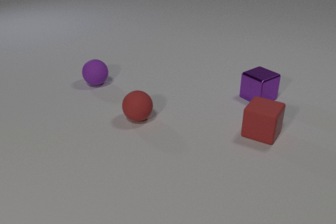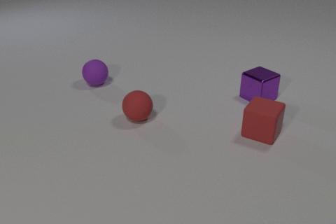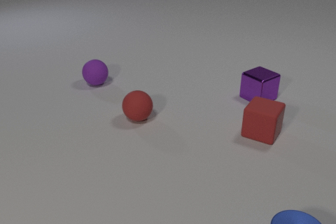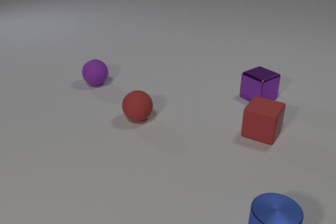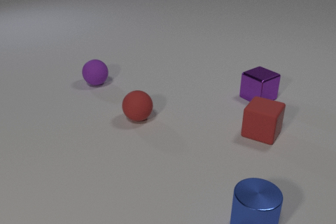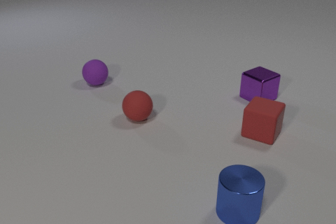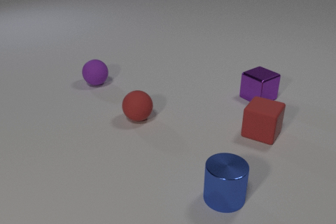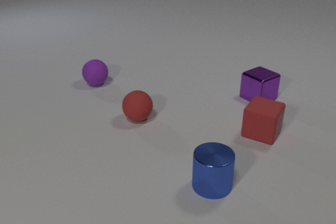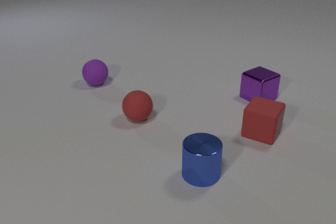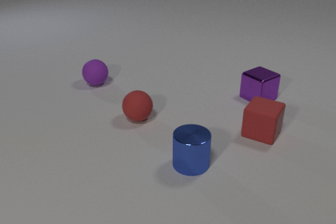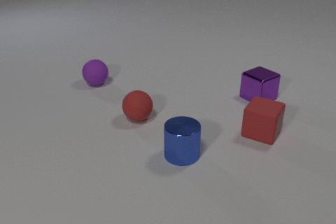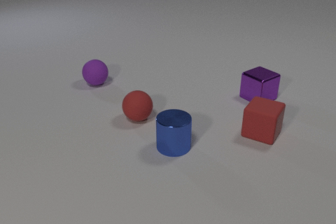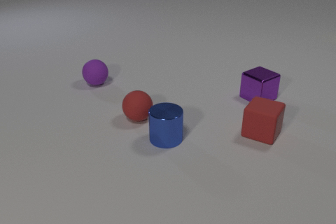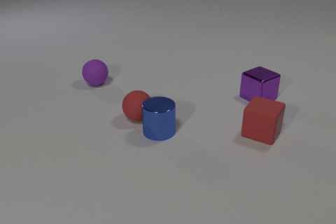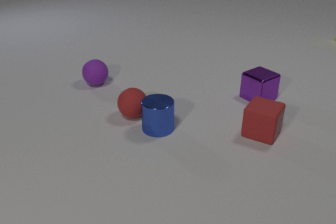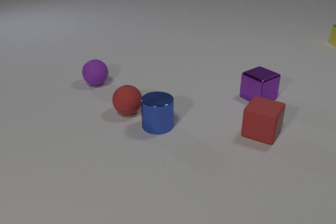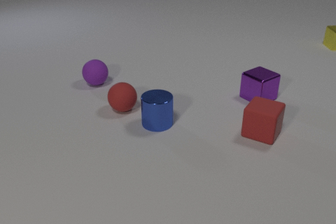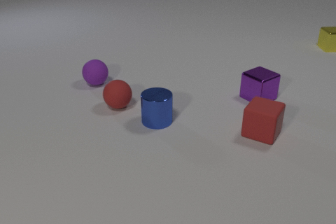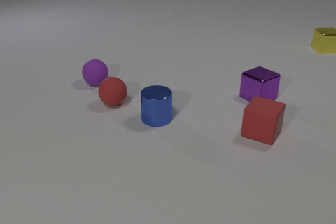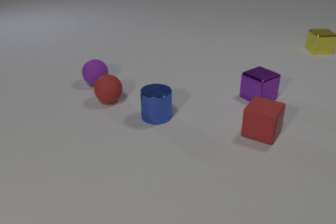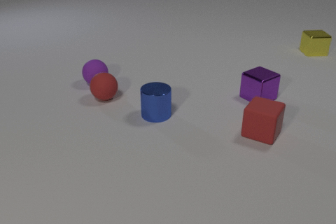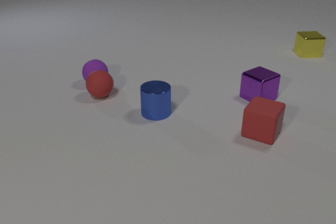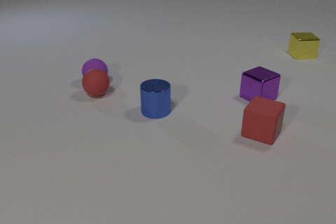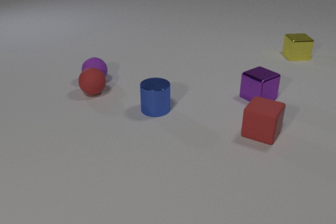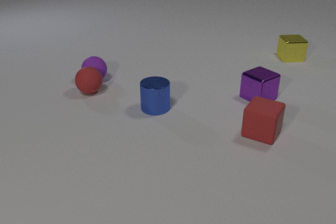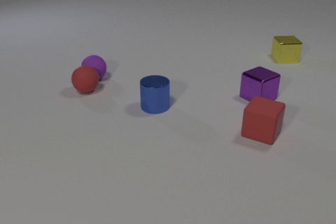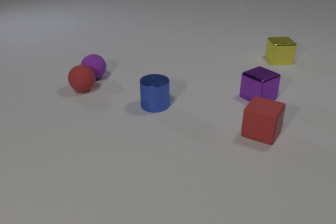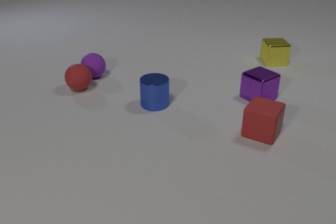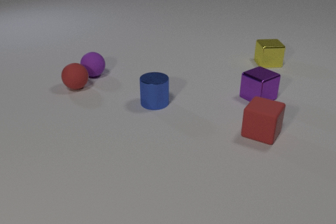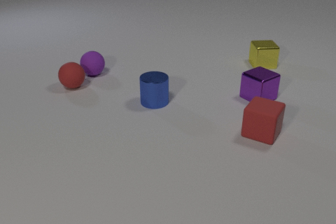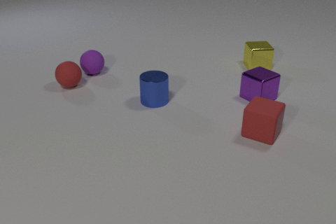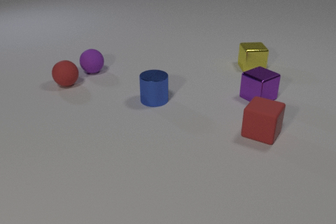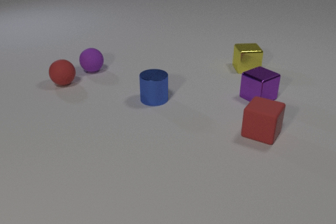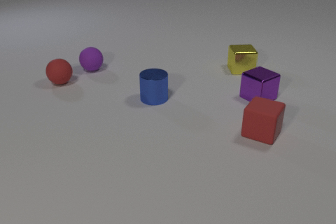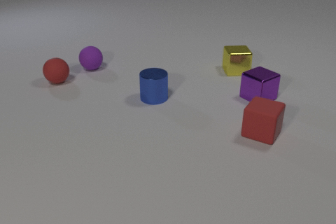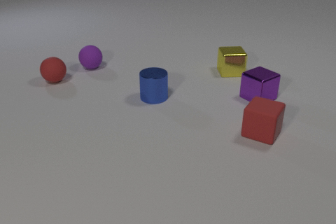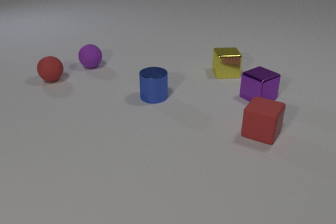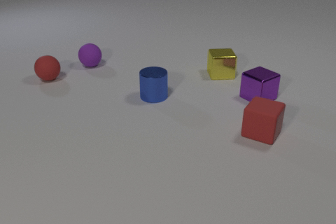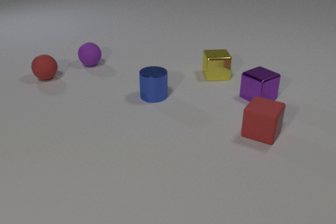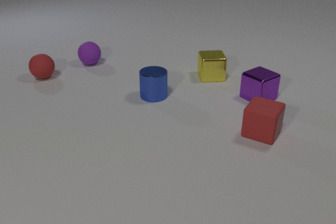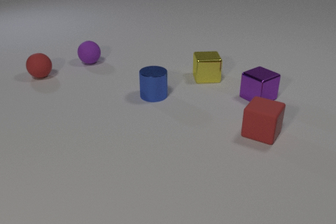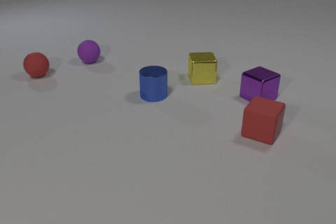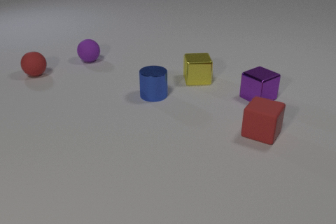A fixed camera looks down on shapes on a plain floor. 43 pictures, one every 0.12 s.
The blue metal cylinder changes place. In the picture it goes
away from the camera.
0.00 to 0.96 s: The blue metal cylinder comes in at the bottom edge, slides away from the camera and to the left.
0.96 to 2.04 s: The blue metal cylinder slides away from the camera and to the left. The red rubber sphere rolls away from the camera and to the left. The yellow metal cube comes in at the right edge, slides toward the camera and to the left. The blue metal cylinder and the red rubber sphere collide.
2.04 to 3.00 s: The blue metal cylinder slides away from the camera. The red rubber sphere rolls away from the camera and to the left. The yellow metal cube slides toward the camera and to the left. The purple rubber sphere rolls away from the camera. The red rubber sphere and the purple rubber sphere collide.
3.00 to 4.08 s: The blue metal cylinder slides away from the camera. The red rubber sphere rolls away from the camera and to the left. The yellow metal cube slides to the left and toward the camera. The purple rubber sphere rolls away from the camera.
4.08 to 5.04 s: The blue metal cylinder slides away from the camera. The red rubber sphere rolls away from the camera and to the left. The yellow metal cube slides to the left and toward the camera. The purple rubber sphere rolls away from the camera.
What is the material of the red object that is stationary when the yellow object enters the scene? rubber.
What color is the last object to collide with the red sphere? purple.
Are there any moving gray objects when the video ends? no.
